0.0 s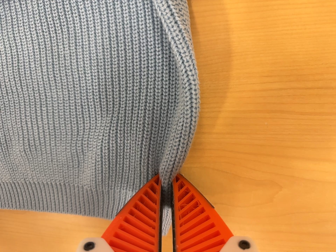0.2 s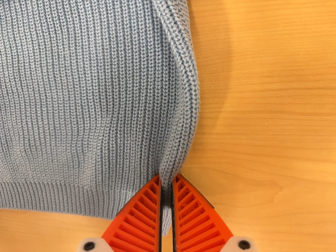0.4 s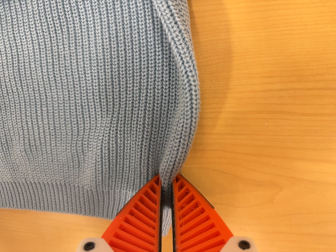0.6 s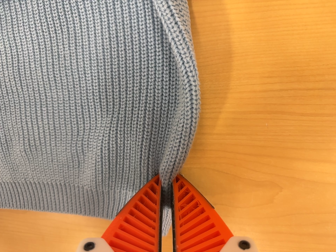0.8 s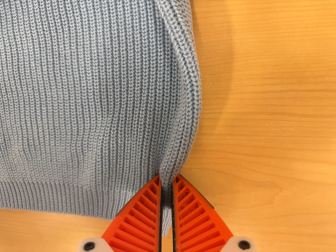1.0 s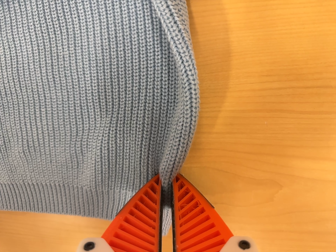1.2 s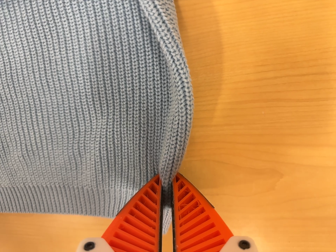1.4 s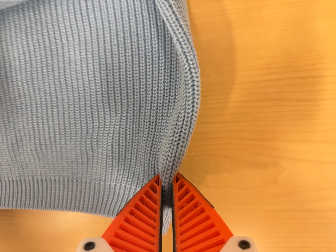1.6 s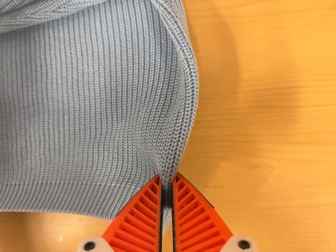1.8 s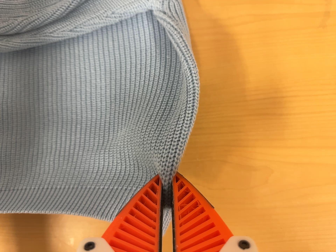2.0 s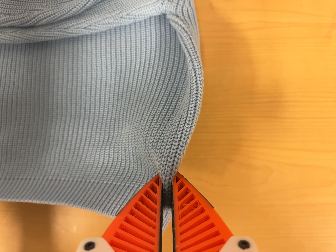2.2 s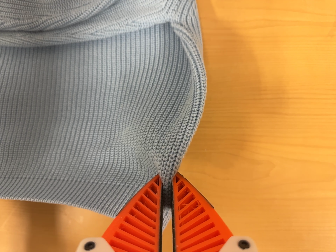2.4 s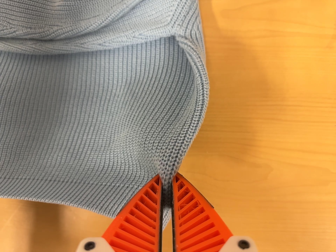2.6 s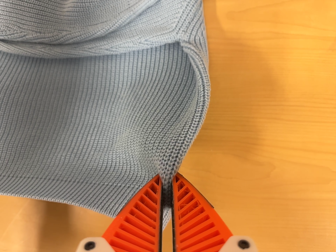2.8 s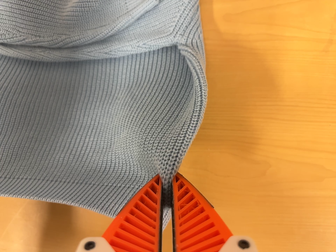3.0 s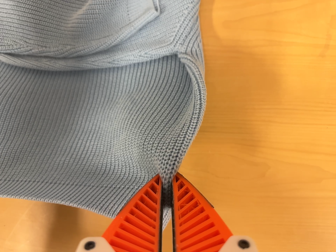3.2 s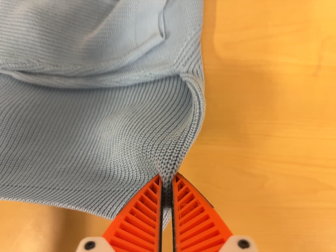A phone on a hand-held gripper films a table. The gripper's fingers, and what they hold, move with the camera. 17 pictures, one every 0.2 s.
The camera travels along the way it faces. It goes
backward.
0.0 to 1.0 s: The camera travels to its right, about 5 cm, so close, fixed things drift to the left.
1.0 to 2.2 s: The camera travels backward, to its left and toward the bottom of its view, about 12 cm, so what stands in front gets smaller. Its aim tips toward the top of its view by about 10 degrees.
2.2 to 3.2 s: The camera travels backward, about 6 cm, so what stands in front gets smaller.
The film runs forward here.
